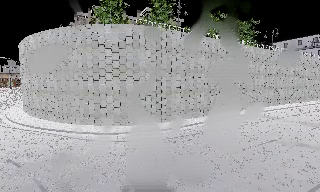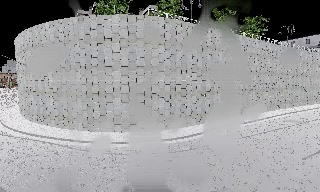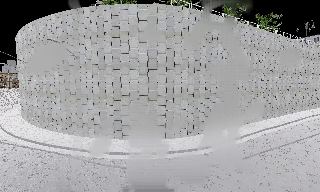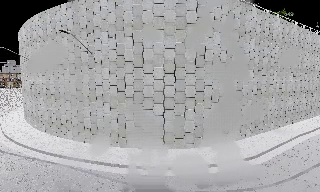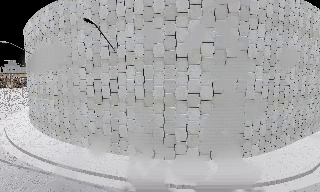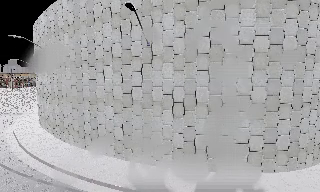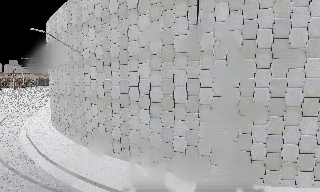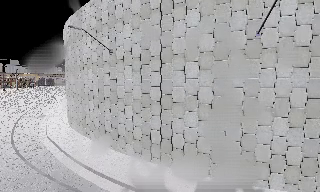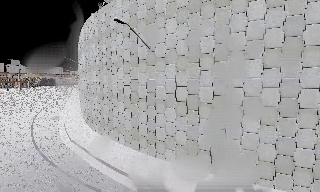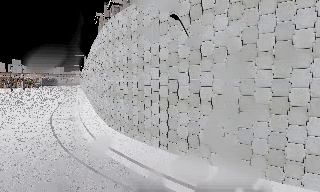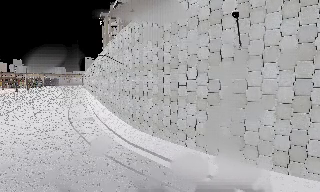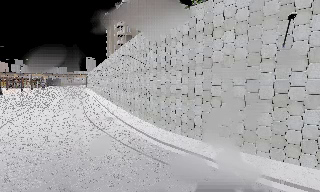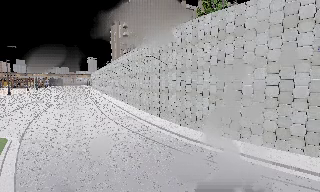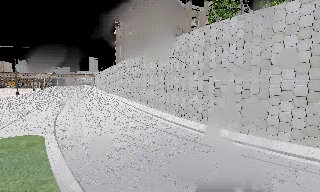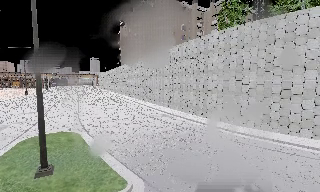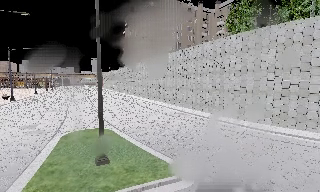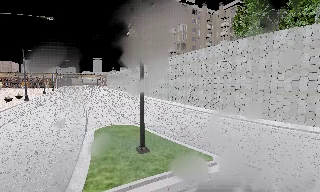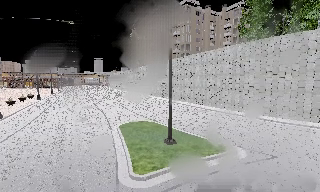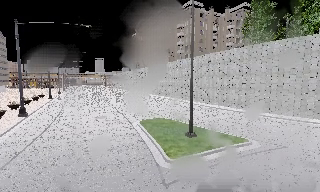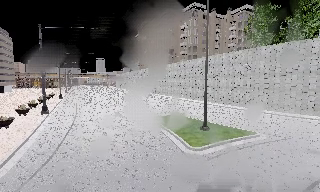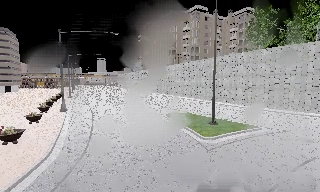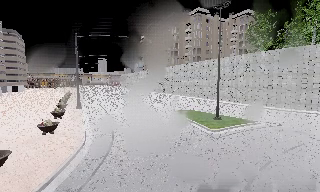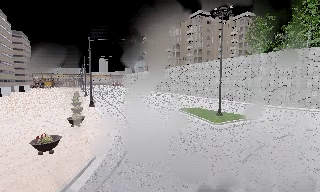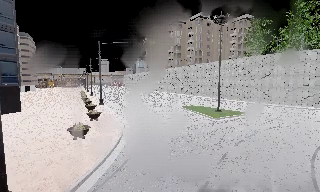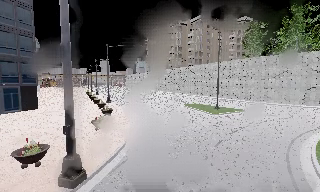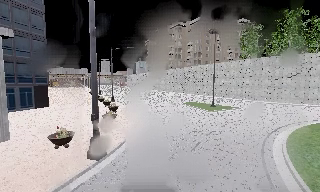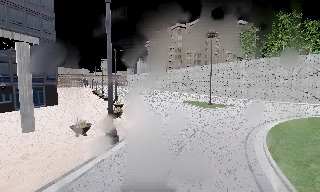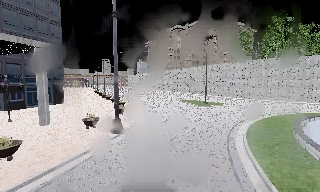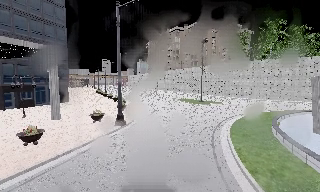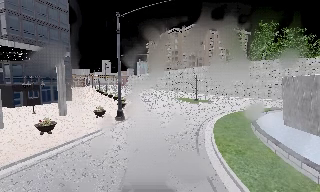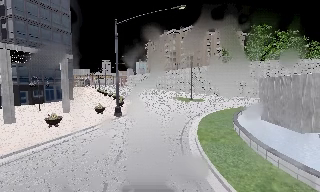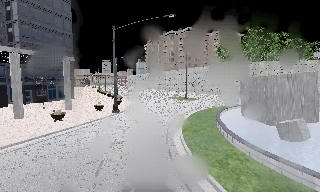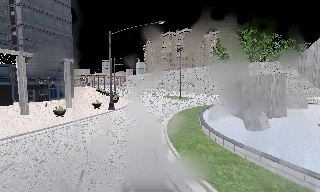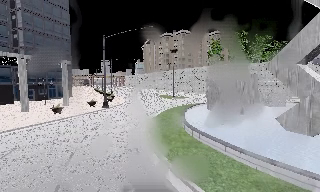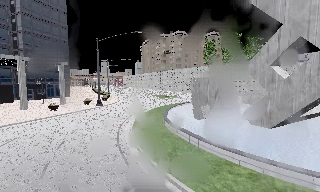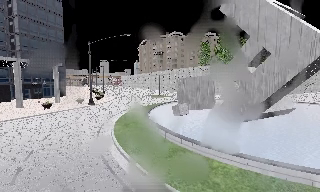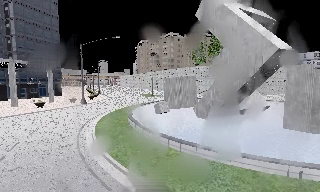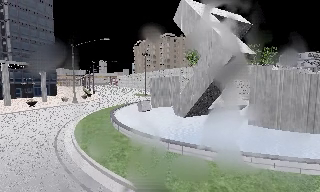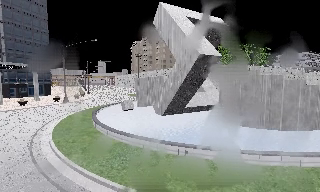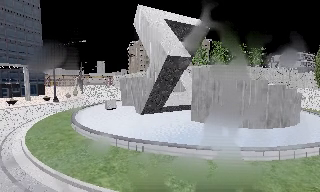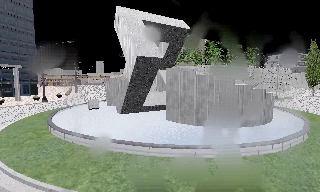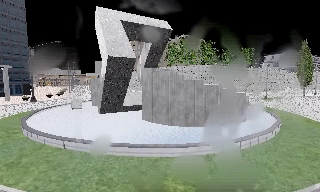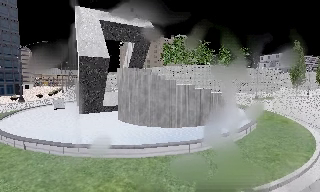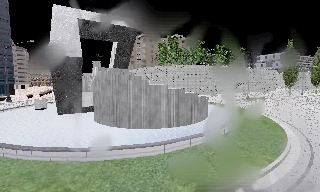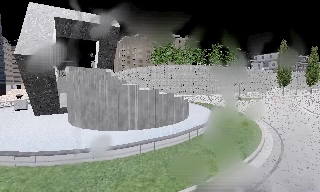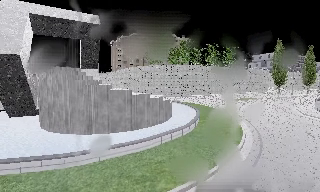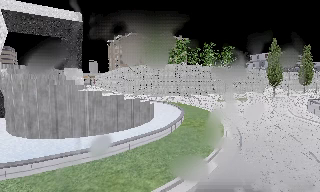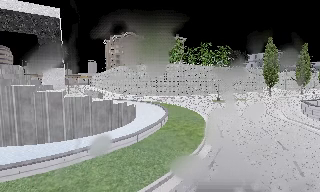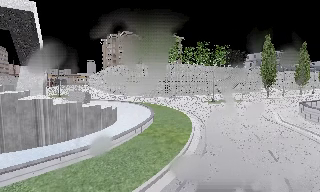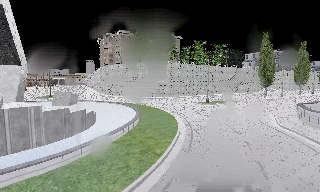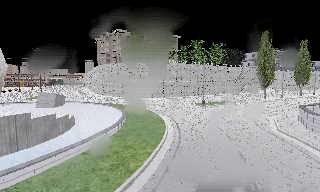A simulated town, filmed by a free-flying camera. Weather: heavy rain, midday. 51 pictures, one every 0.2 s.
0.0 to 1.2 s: The camera travels to its left and forward, about 13 m, so close, fixed things drift to the right.
1.2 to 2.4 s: The camera travels to its left, about 12 m, so close, fixed things drift to the right.
2.4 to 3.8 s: The camera travels to its left and backward, about 15 m, so close, fixed things drift to the right.
3.8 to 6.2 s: The camera travels backward, about 25 m, so what stands in front gets smaller.
6.2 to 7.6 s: The camera travels to its right and backward, about 16 m, so close, fixed things drift to the left.
7.6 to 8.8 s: The camera travels to its right, about 13 m, so close, fixed things drift to the left.
8.8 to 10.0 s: The camera travels to its right and forward, about 12 m, so close, fixed things drift to the left.
The film runs forward here.
